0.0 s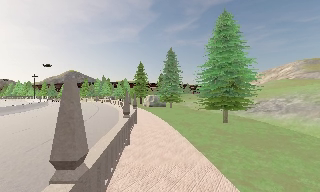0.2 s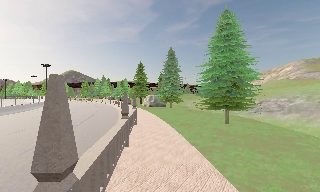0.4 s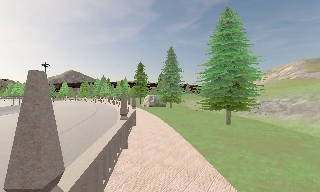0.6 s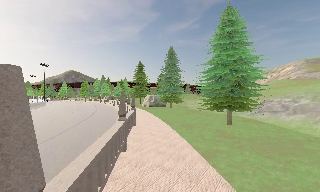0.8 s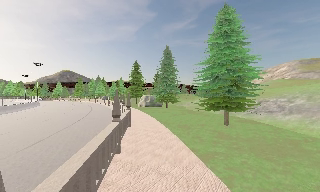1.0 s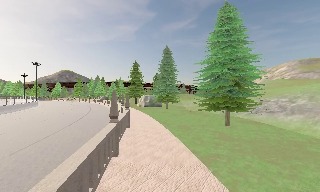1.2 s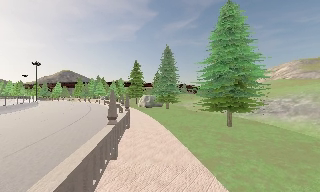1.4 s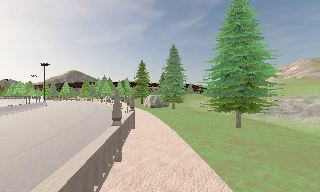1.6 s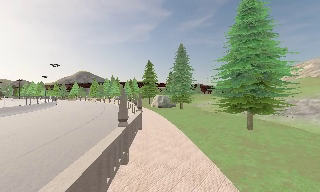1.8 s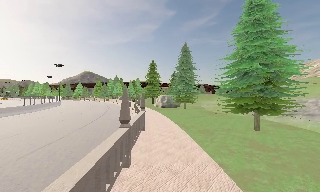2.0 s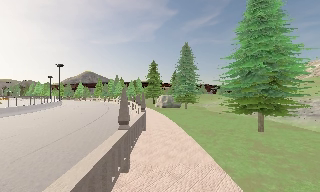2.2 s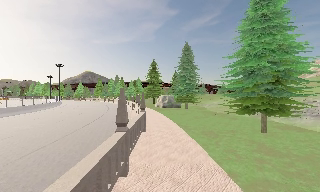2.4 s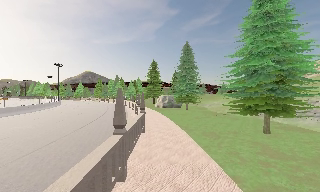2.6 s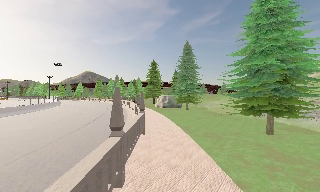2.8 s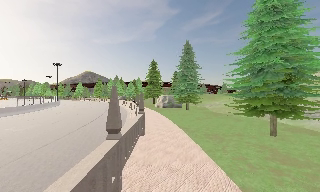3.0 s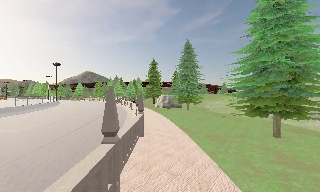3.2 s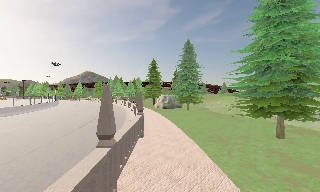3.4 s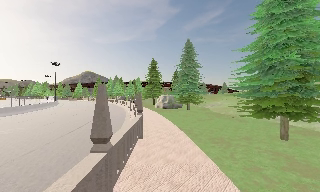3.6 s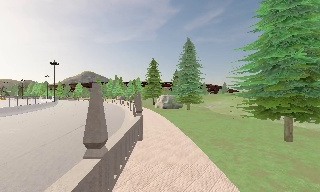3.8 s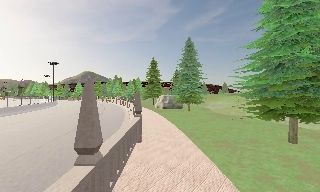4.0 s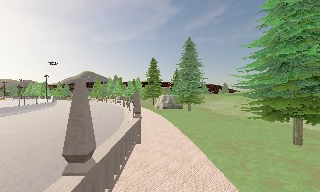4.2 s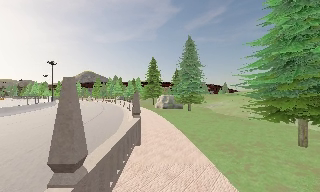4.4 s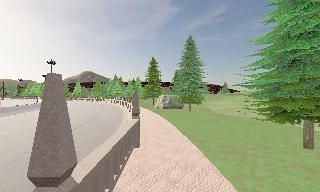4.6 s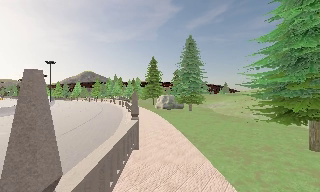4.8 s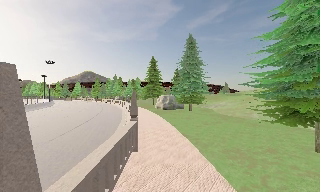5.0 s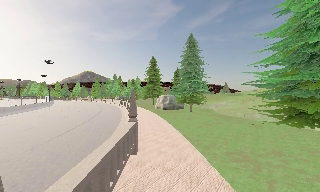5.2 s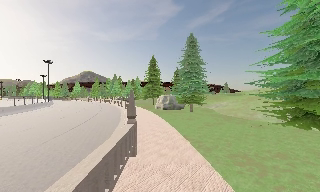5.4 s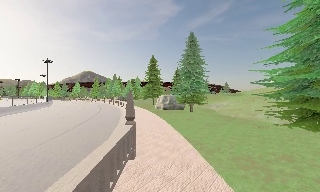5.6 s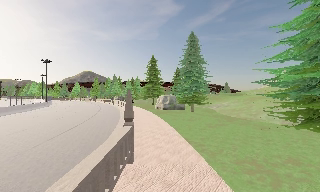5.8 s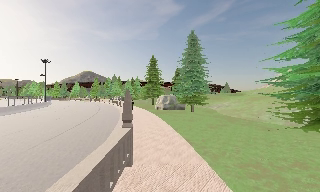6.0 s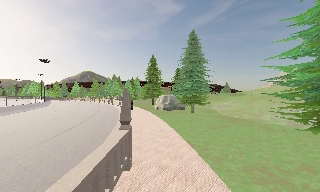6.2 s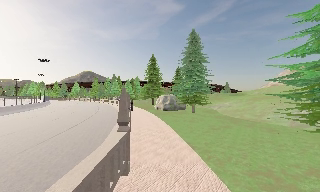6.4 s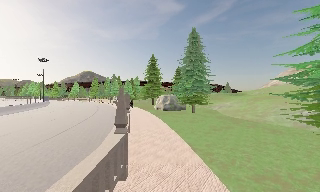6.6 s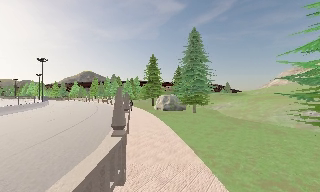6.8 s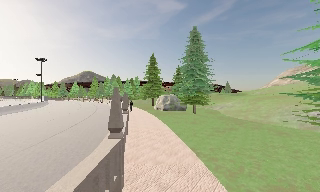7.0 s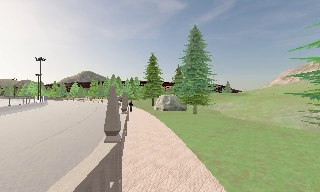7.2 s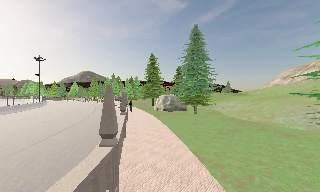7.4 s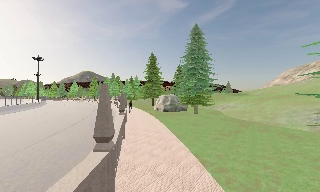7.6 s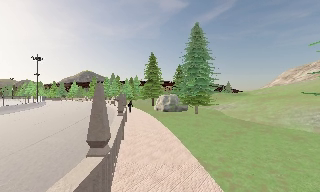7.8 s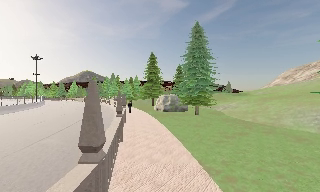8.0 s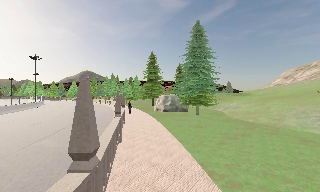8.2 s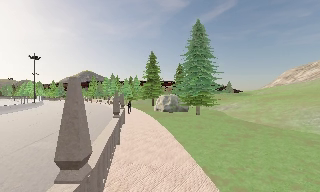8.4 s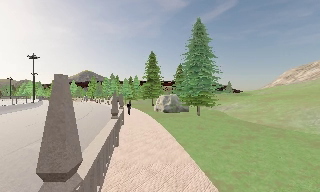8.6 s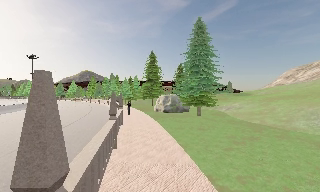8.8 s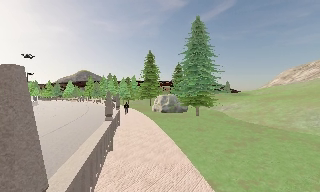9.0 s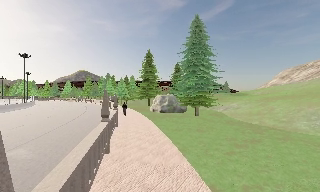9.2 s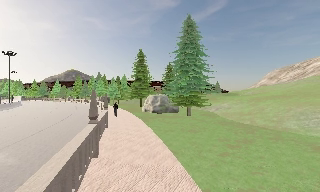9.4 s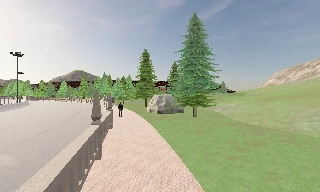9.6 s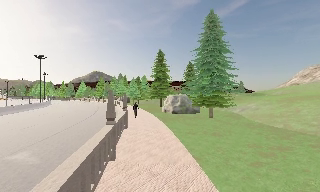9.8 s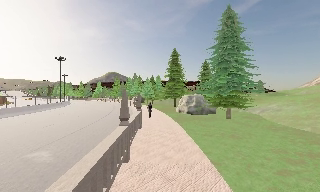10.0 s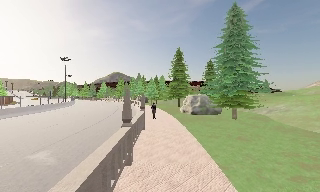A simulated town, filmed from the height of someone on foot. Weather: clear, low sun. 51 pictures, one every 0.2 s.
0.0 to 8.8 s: The camera travels forward, about 13 m, so what stands in front looms larger.
8.8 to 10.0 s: The camera pans to its left, which is counterclockwise from overhead, by about 10 degrees. It travels forward, about 2 m, so what stands in front looms larger.
The film runs forward here.
